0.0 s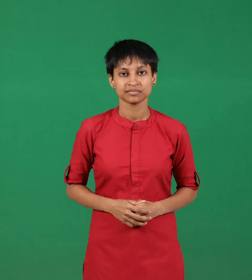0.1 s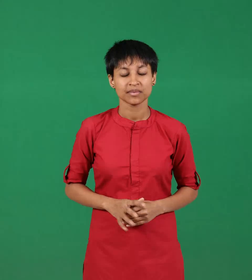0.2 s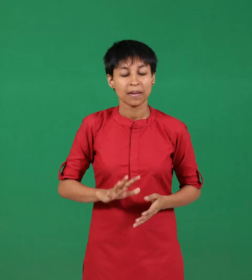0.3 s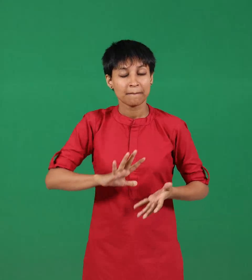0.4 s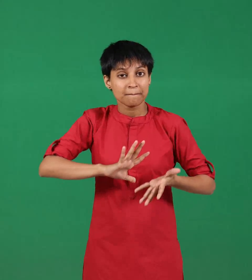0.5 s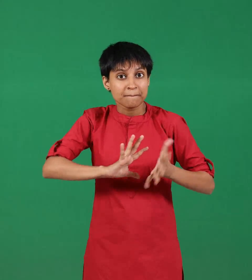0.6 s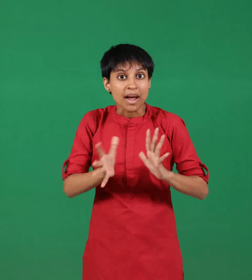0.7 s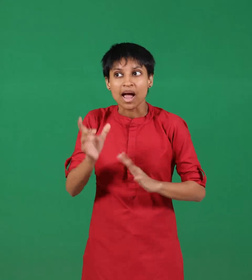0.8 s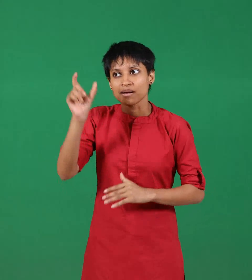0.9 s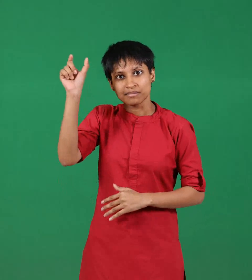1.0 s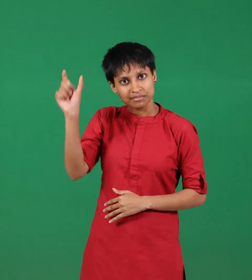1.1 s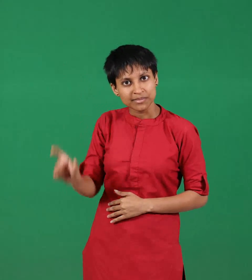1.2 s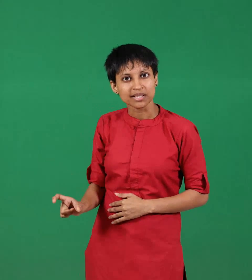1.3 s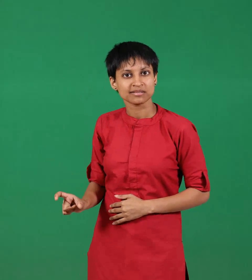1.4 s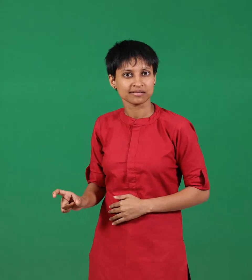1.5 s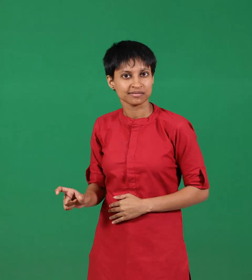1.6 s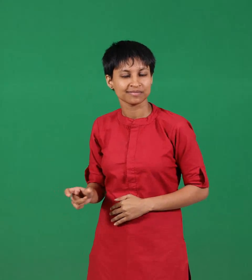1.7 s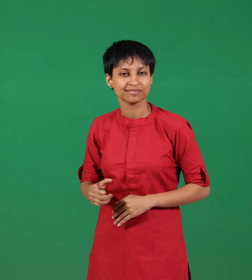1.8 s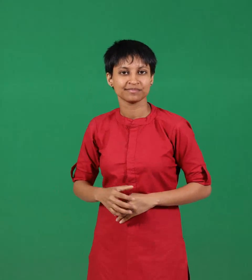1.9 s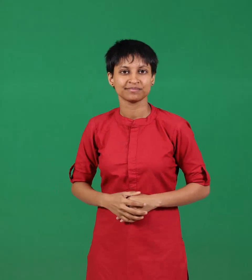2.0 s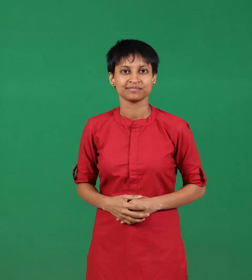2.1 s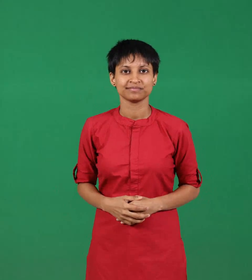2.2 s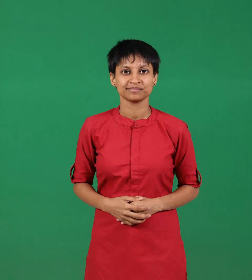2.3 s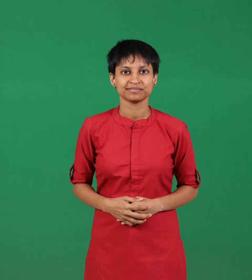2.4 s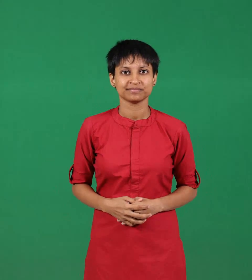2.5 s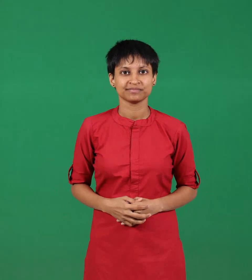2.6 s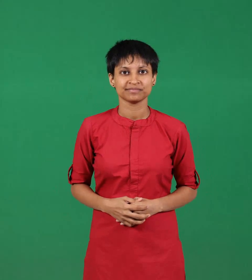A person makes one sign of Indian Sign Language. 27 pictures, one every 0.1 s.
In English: creator
